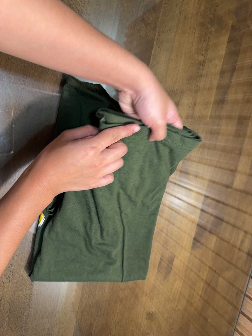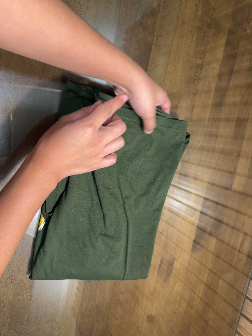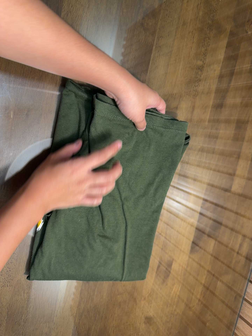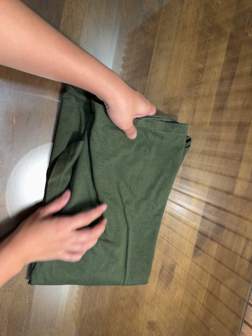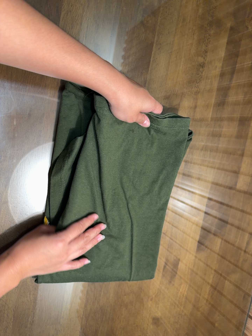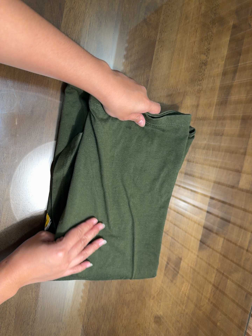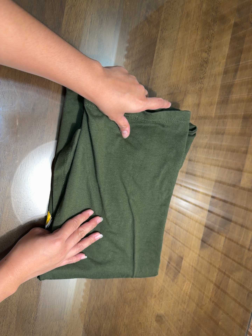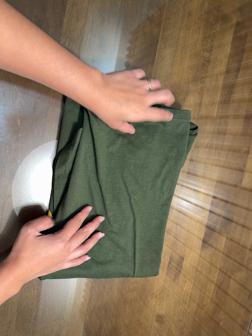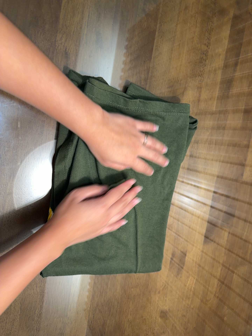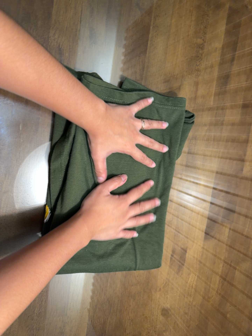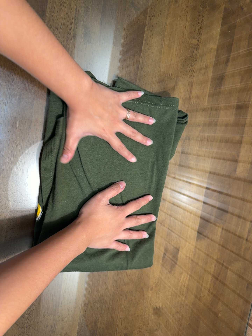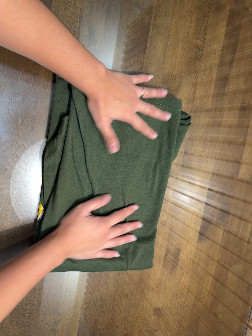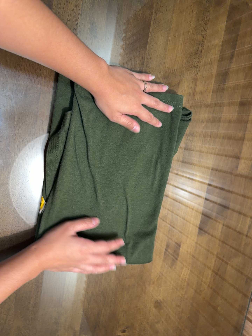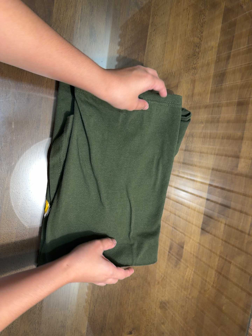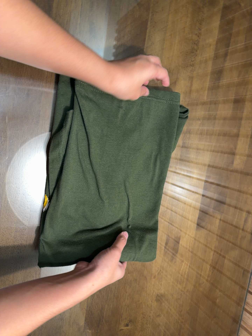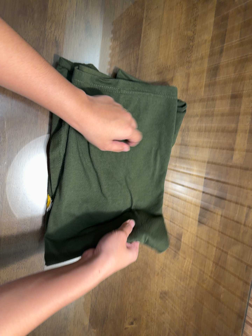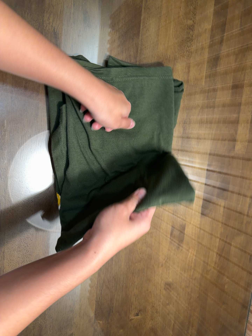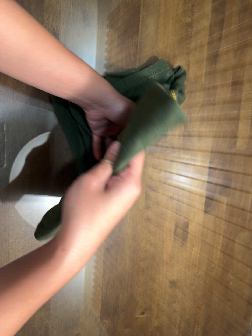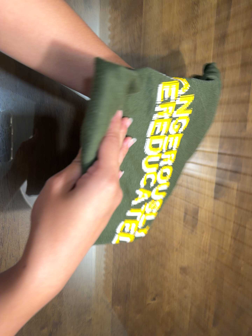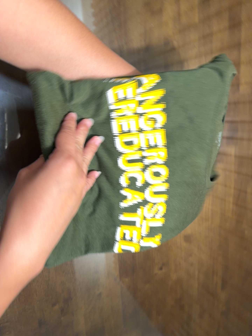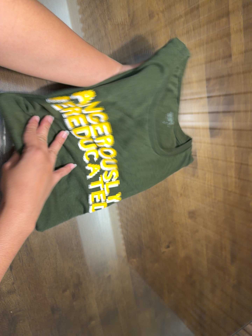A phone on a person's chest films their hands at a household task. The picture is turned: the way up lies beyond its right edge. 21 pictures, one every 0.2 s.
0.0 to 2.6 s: The camera shifts only a little, or ends up much as it began.
2.6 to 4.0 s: The camera travels toward the bottom of its view, about 7 cm, so close, fixed things drift upward. Its aim tips toward the bottom of its view by about 10 degrees, and the scene shifts upward. It rolls about its line of sight by about 15 degrees, and the scene rotates counterclockwise.
The film runs forward here.
